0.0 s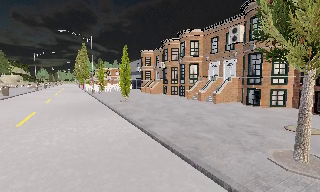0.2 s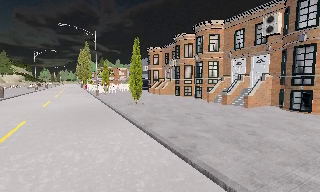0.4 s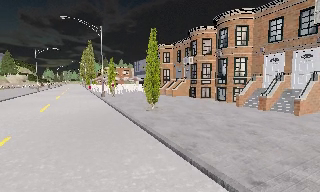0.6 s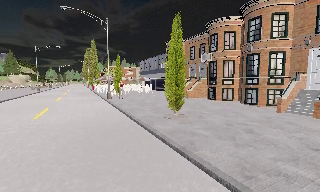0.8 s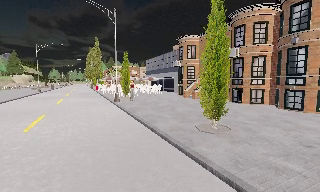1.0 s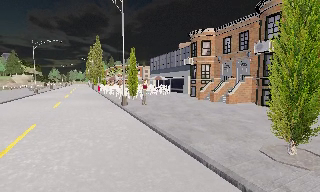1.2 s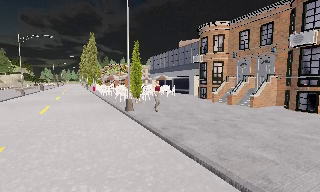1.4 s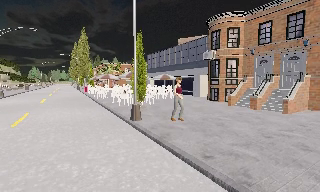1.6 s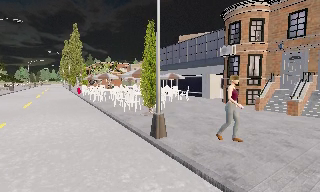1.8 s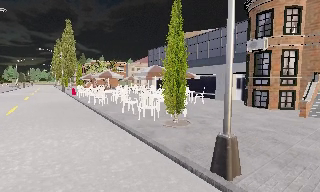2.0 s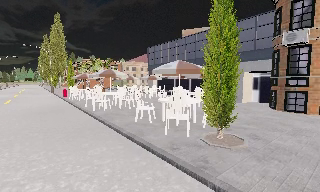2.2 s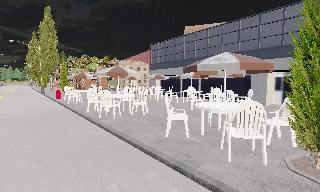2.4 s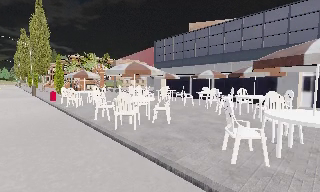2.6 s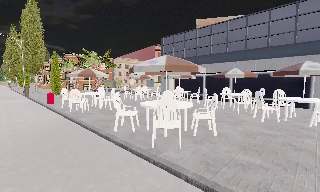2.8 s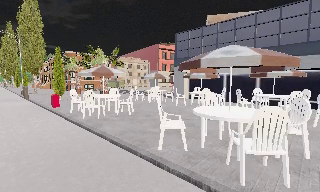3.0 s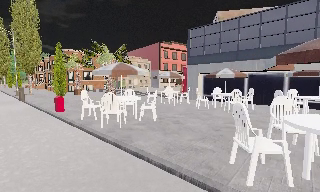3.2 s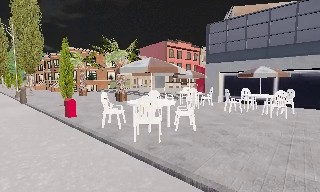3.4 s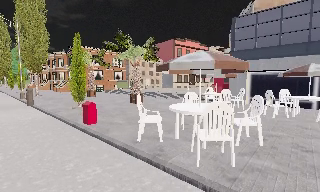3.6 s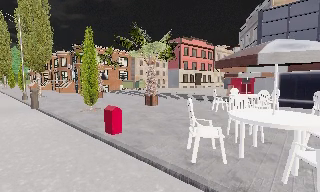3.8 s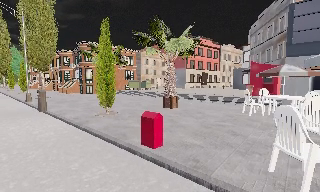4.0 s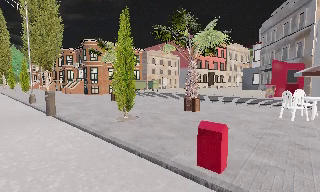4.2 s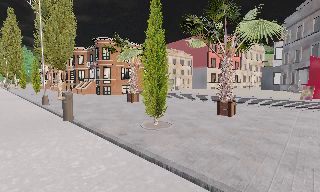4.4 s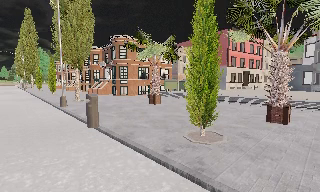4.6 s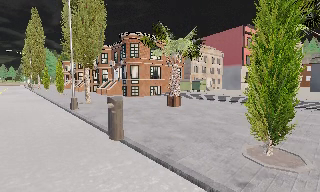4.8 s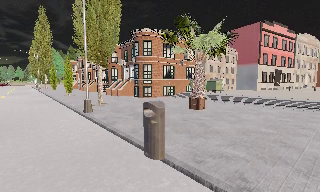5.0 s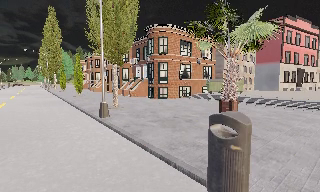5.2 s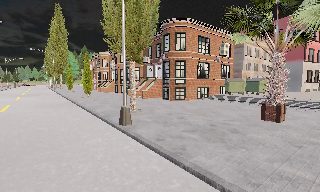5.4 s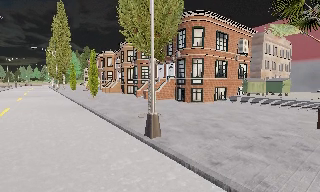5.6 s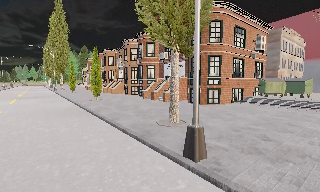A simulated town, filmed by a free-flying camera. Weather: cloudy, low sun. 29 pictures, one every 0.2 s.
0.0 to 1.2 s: The camera travels forward and to its left, about 14 m, so what stands in front looms larger.
1.2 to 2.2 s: The camera pans to its right, which is clockwise from overhead, by about 15 degrees. It travels forward and to its left, about 12 m, so what stands in front looms larger.
2.2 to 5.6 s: The camera travels forward and to its left, about 30 m, so what stands in front looms larger.
The film runs forward here.
